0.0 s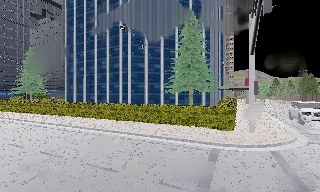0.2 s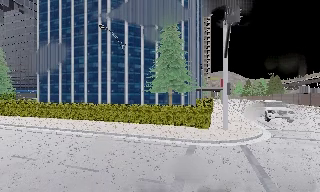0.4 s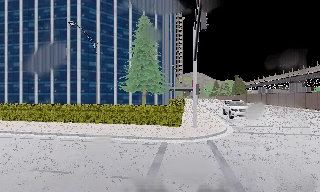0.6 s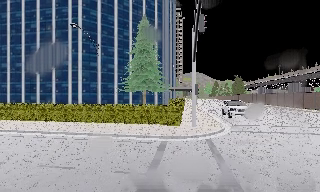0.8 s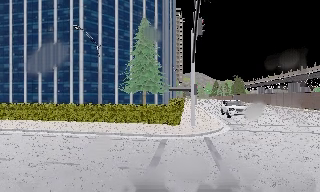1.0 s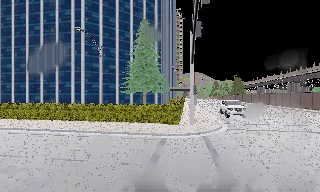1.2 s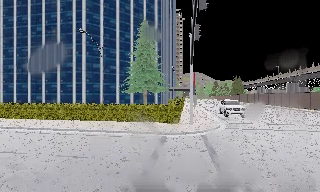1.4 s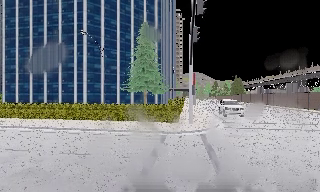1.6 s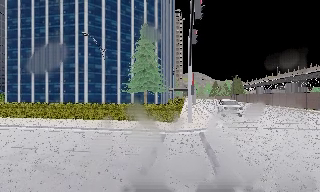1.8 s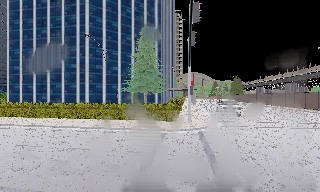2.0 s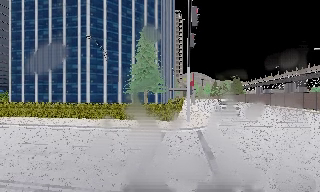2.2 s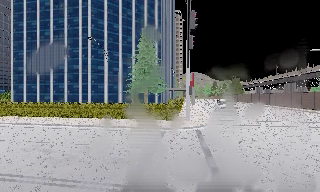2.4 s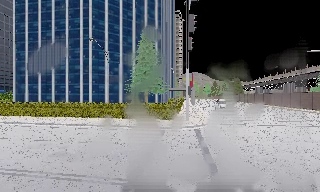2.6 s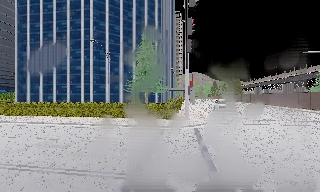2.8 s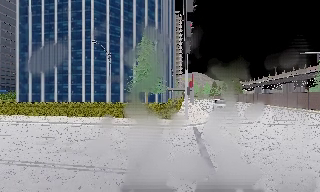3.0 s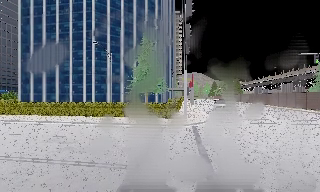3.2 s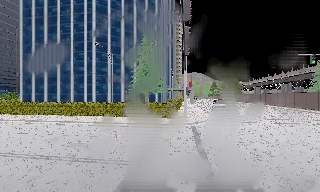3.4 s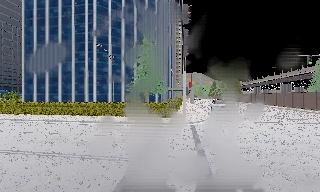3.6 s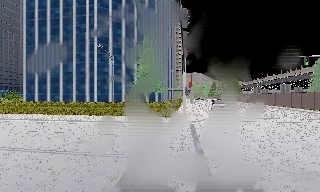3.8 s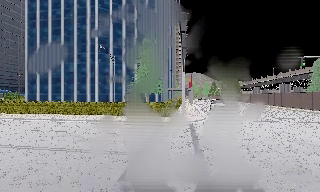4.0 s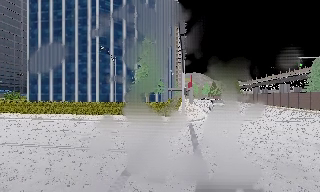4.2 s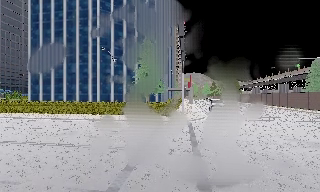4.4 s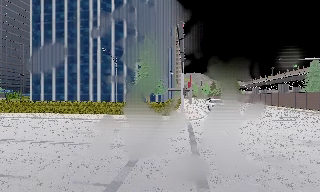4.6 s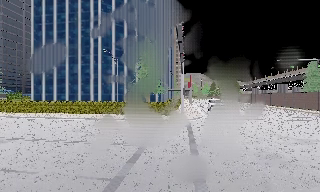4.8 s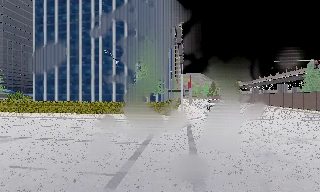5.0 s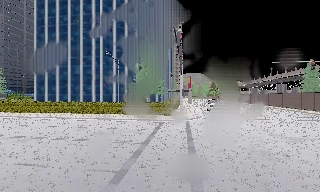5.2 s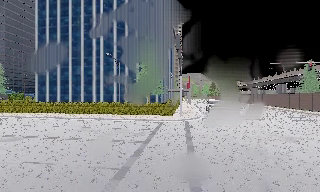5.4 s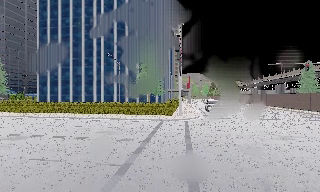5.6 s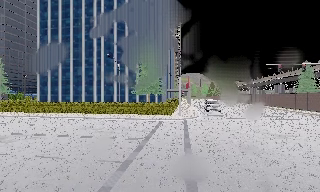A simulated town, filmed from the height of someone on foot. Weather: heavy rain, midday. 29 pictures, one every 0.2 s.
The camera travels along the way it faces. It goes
backward.
0.0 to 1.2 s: The camera swings to its right by about 15 degrees, and the scene slides to the left. It travels backward, about 2 m, so what stands in front gets smaller.
1.2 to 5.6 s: The camera travels backward, about 7 m, so what stands in front gets smaller.
The film runs backward here.
